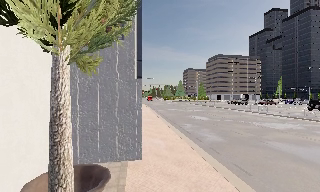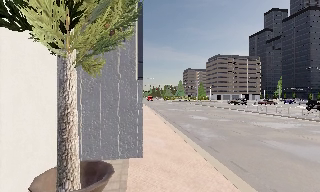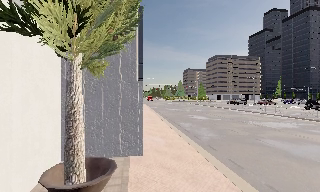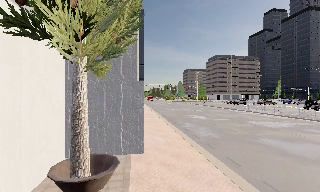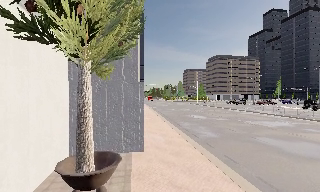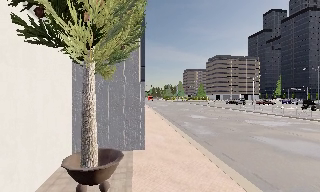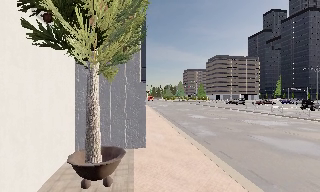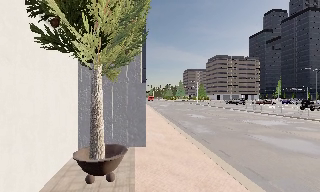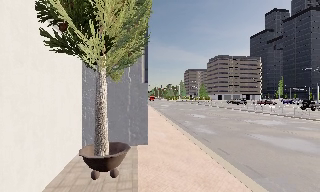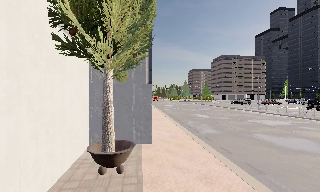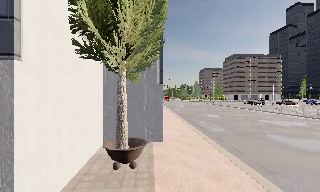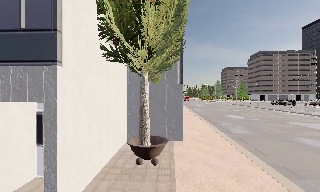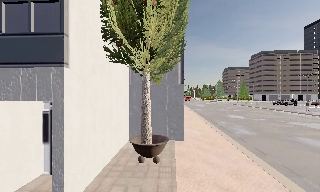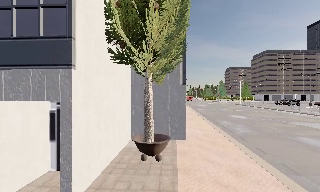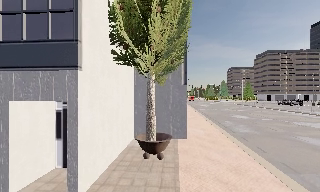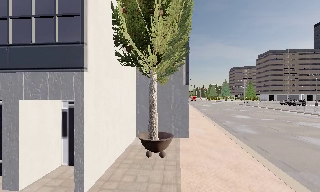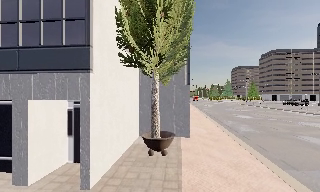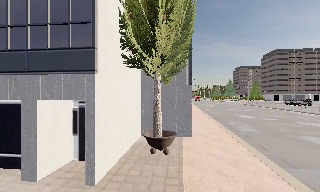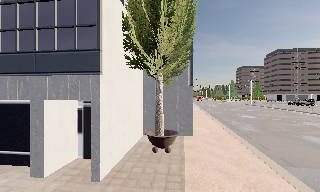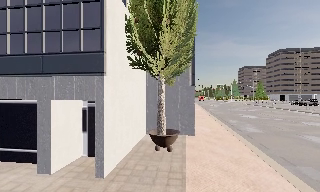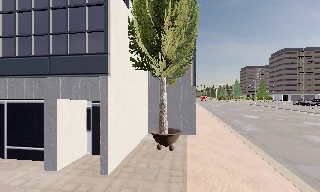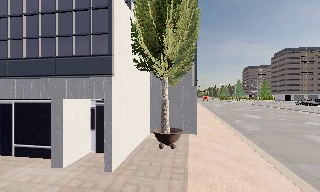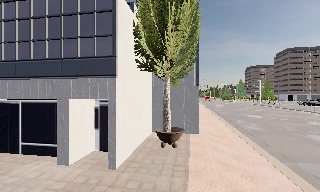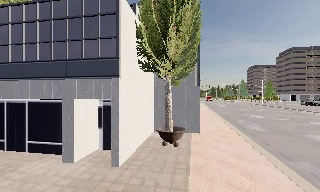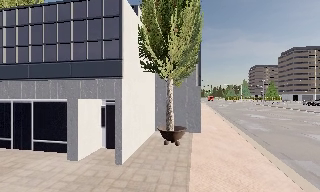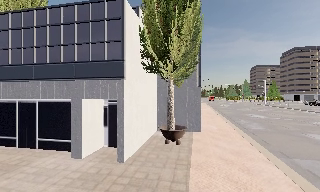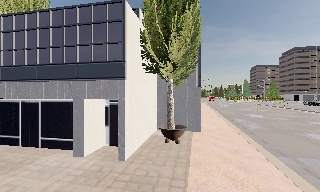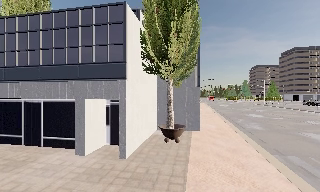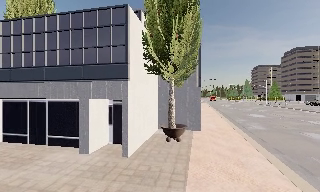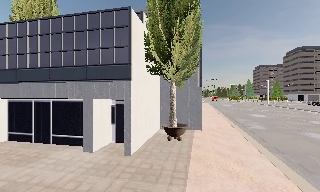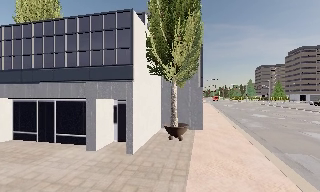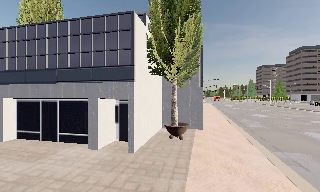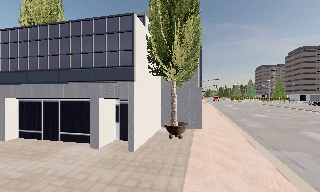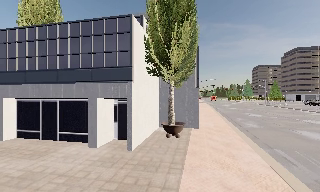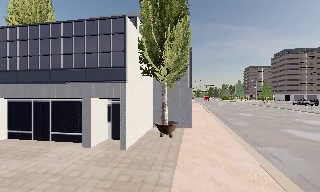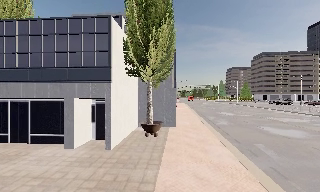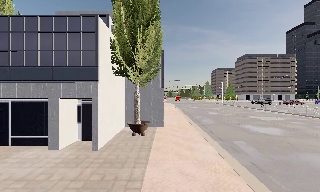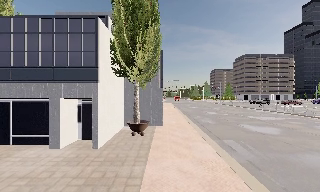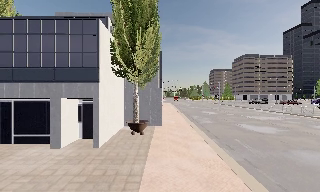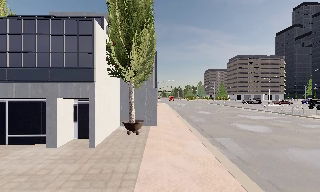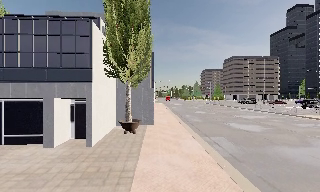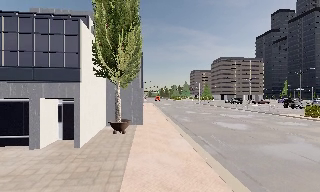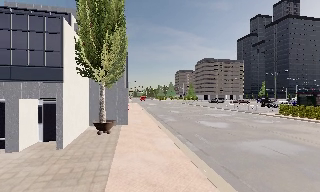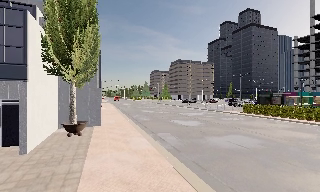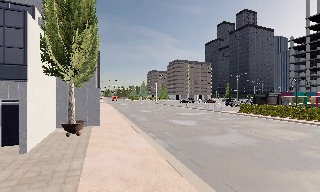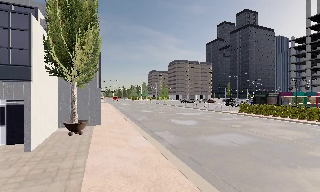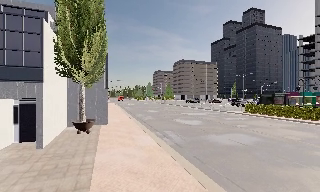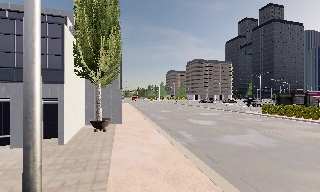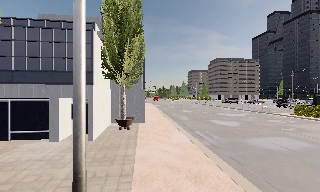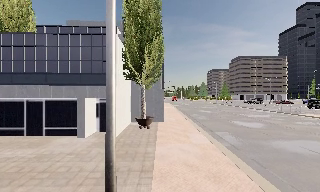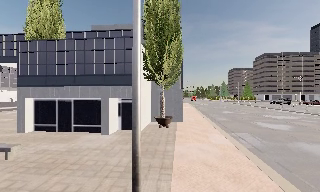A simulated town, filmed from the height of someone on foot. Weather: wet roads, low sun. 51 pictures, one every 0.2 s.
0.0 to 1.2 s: The camera travels backward, about 1.5 m, so what stands in front gets smaller.
1.2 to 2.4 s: The camera swings to its left by about 15 degrees, and the scene slides to the right. It travels backward, about 1.5 m, so what stands in front gets smaller.
2.4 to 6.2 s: The camera pans to its left, which is counterclockwise from overhead, by about 10 degrees. It travels backward, about 3.5 m, so what stands in front gets smaller.
6.2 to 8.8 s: The scene slides to the left, as the camera pans about 35 degrees to its right. It travels backward, about 2 m.
8.8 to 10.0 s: The scene slides to the right, as the camera pans about 30 degrees to its left. It travels backward, about 1 m, so what stands in front gets smaller.
The film runs backward here.
